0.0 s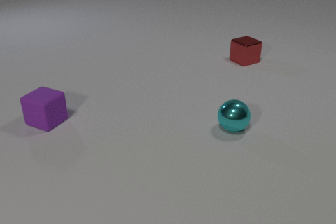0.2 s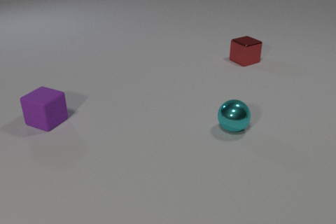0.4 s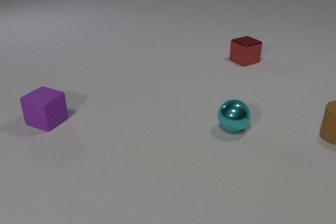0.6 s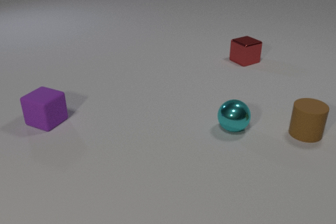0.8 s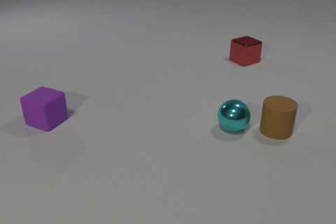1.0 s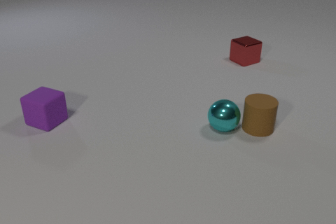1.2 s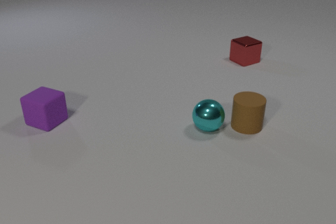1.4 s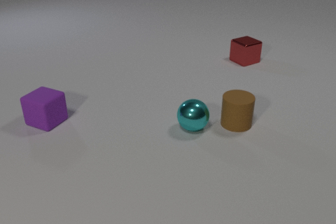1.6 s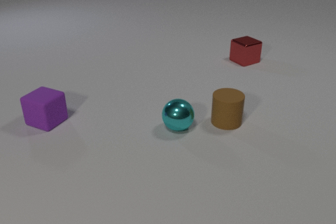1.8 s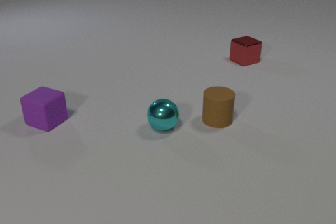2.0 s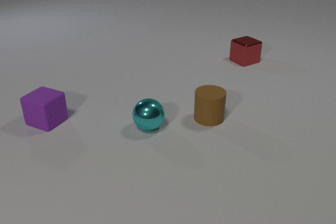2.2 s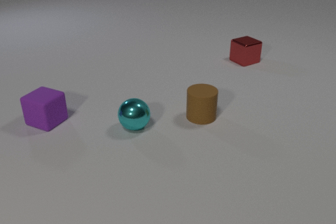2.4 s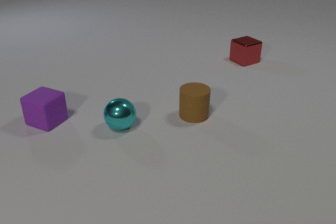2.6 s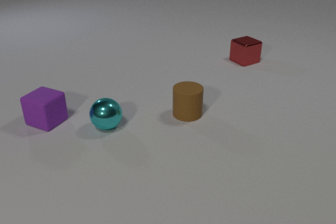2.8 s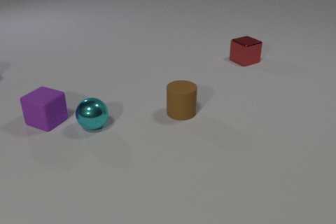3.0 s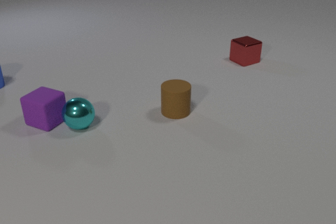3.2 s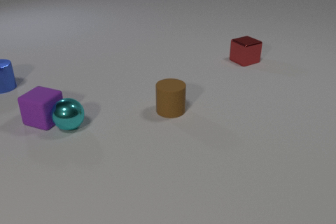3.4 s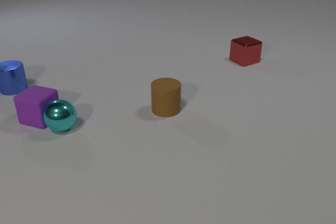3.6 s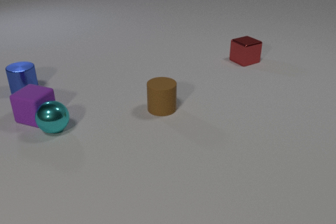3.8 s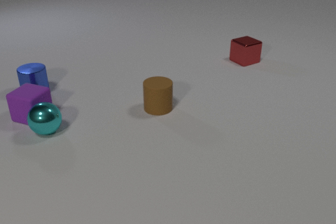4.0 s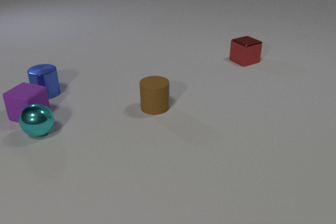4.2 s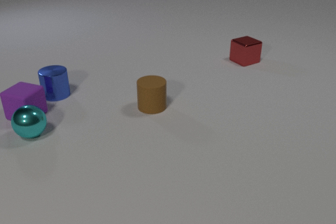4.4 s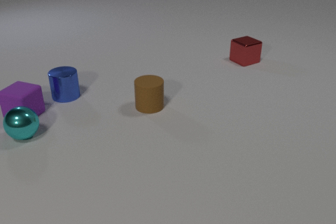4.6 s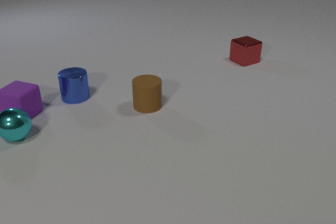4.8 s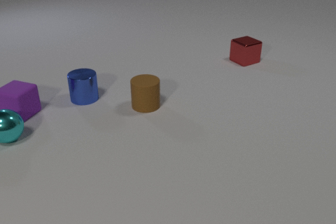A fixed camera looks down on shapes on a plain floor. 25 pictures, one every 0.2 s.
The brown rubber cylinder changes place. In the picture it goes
to the left.
The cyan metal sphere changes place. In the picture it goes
to the left.
0.0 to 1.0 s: The brown rubber cylinder comes in at the right edge, slides to the left. The cyan metal sphere rolls to the left. The brown rubber cylinder and the cyan metal sphere collide.
1.0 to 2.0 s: The brown rubber cylinder slides to the left. The cyan metal sphere rolls to the left.
2.0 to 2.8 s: The brown rubber cylinder slides to the left. The cyan metal sphere rolls to the left.
2.8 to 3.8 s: The brown rubber cylinder slides to the left. The cyan metal sphere rolls to the left. The purple rubber cube slides away from the camera and to the left. The blue metal cylinder comes in at the left edge, slides to the right and toward the camera. The cyan metal sphere and the purple rubber cube collide.
3.8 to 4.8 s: The brown rubber cylinder slides to the left. The cyan metal sphere rolls to the left. The purple rubber cube slides away from the camera and to the left. The blue metal cylinder slides to the right and toward the camera.
Are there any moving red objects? no.
What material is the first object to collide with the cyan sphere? rubber.
How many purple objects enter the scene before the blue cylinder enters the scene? 0.
